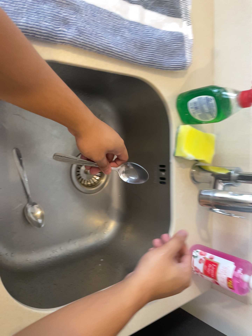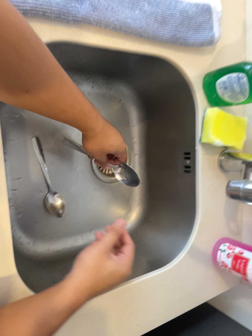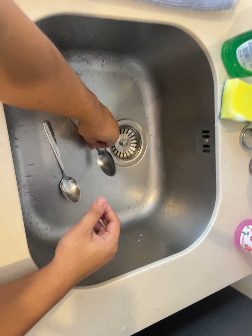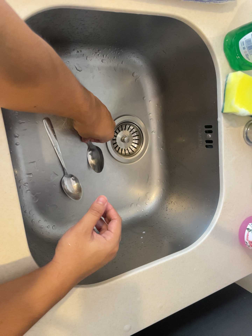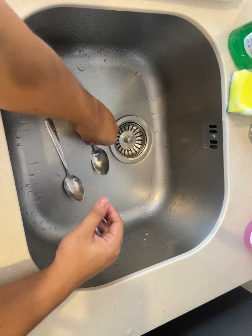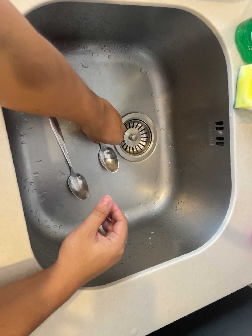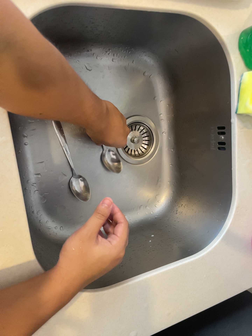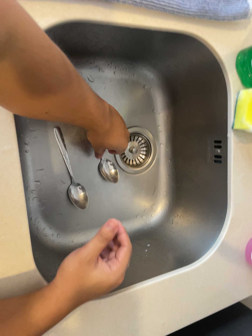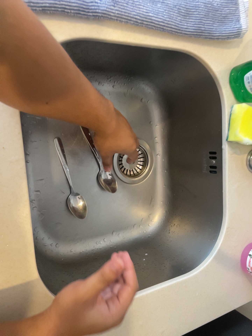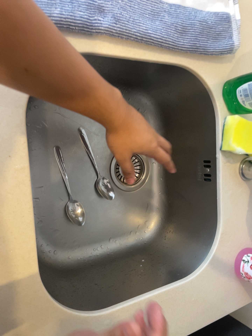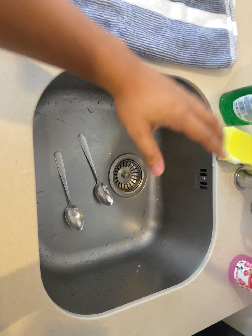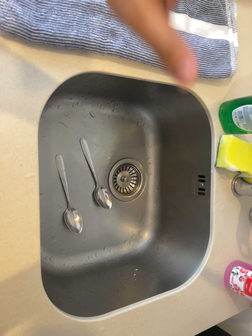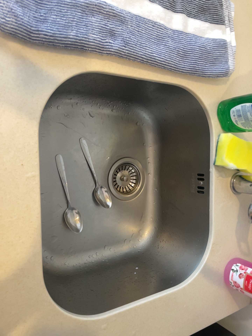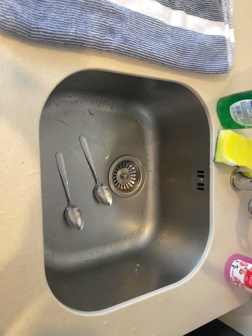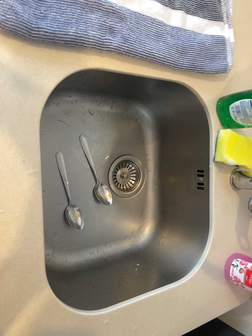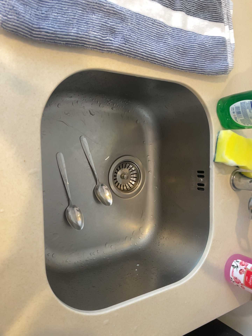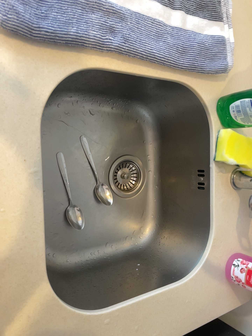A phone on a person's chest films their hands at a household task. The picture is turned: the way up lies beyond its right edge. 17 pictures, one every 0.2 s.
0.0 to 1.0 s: The camera swings to its left by about 15 degrees, and the scene slides to the right. It travels forward, about 9 cm, so what stands in front looms larger.
1.0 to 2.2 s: The camera travels backward and to its left, about 9 cm, so what stands in front gets smaller. Its aim tips toward the top of its view by about 10 degrees, and the scene shifts downward.
2.2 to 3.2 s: The camera keeps its place and its aim.
The film runs backward here.
